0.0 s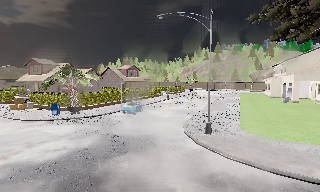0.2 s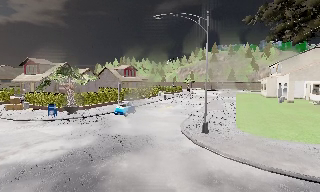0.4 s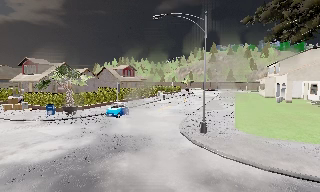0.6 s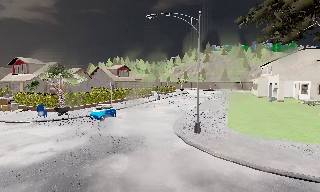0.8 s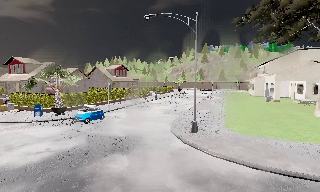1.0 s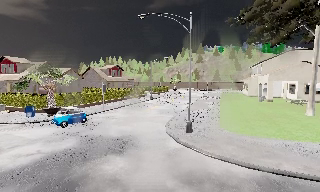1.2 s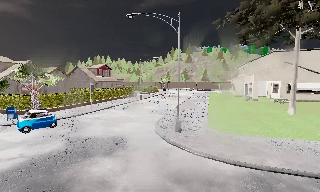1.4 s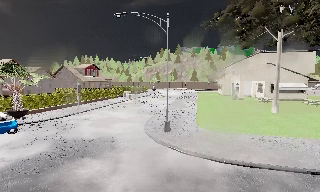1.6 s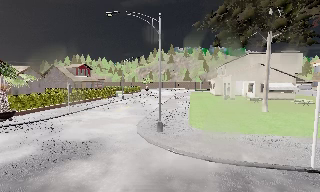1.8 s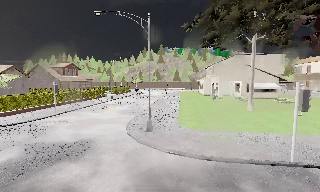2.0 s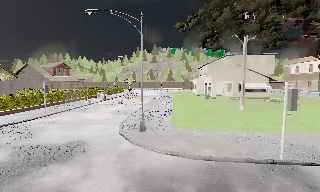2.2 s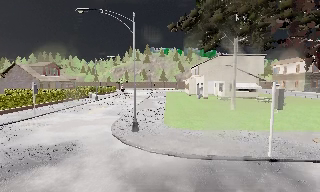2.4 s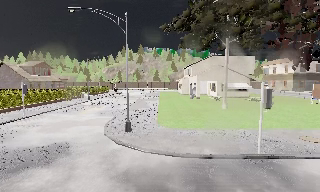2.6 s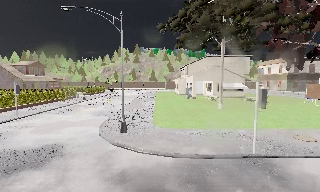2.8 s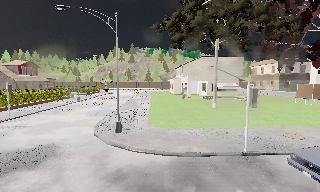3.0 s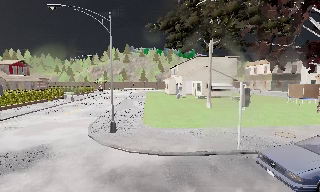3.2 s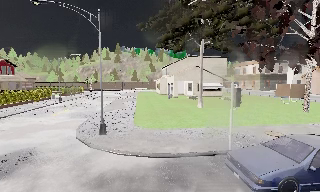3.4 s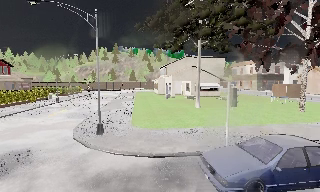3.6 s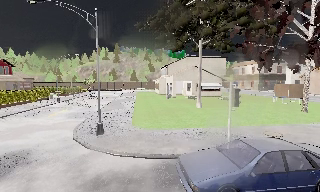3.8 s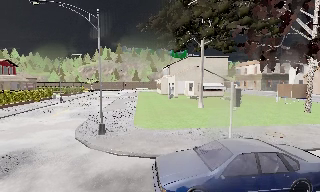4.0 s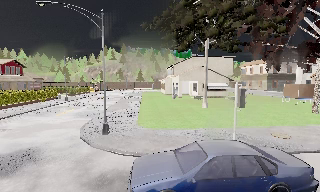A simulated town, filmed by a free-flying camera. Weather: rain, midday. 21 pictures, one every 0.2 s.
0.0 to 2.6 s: The scene slides to the left, as the camera pans about 25 degrees to its right. It travels to its right, about 0.5 m, so close, fixed things drift to the left.
2.6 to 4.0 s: The camera shifts only a little, or ends up much as it began.
The film runs forward here.
